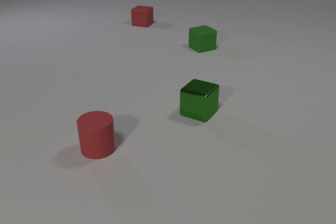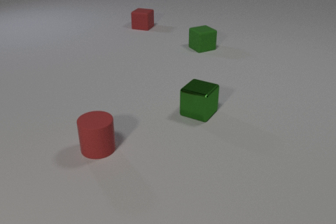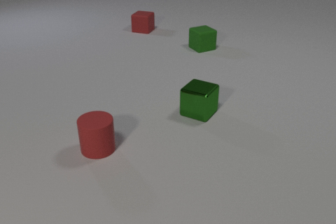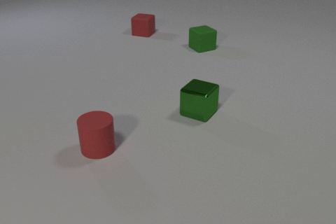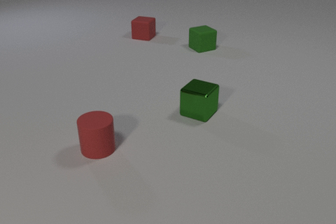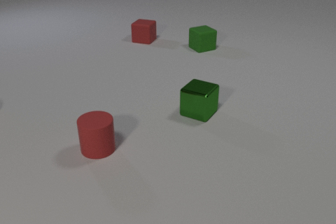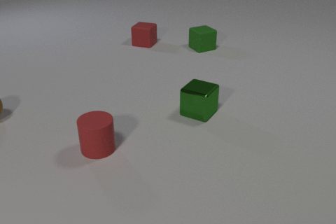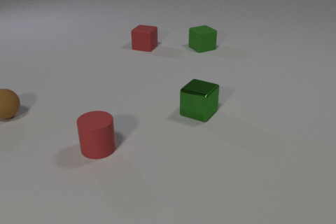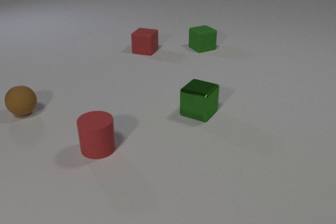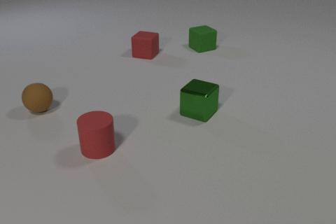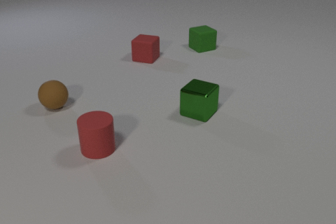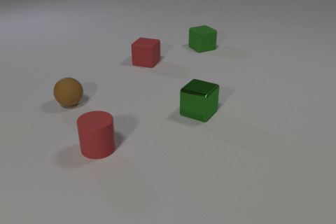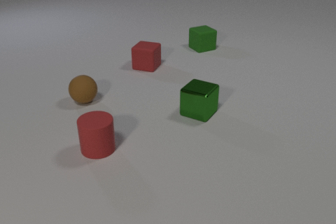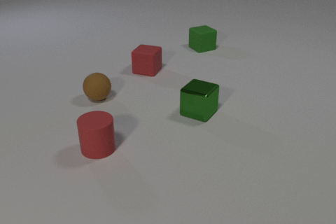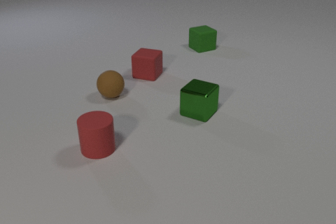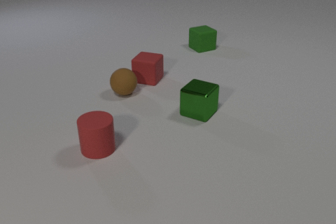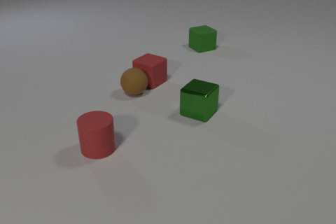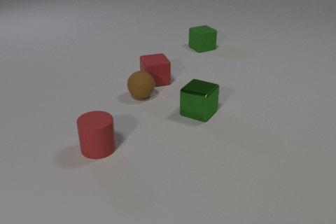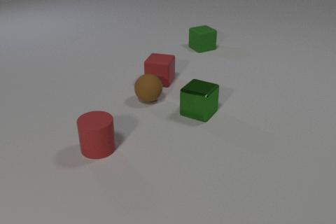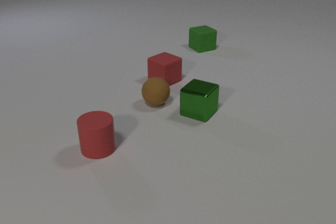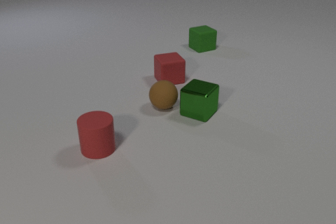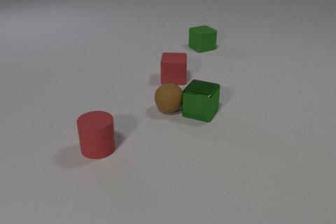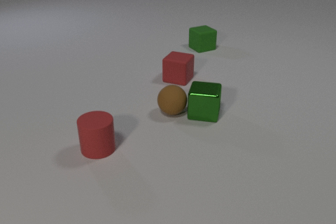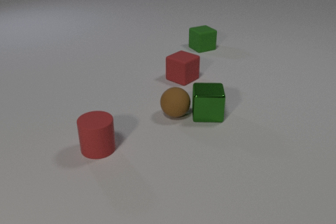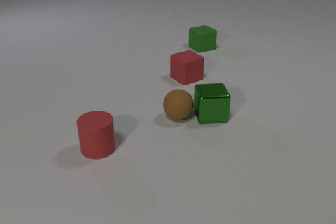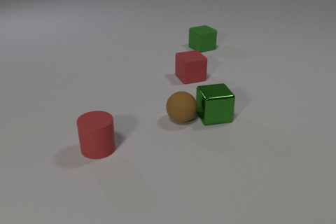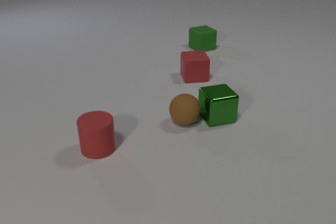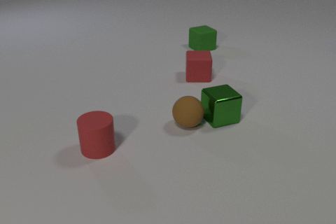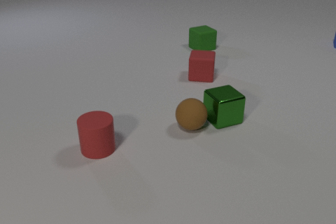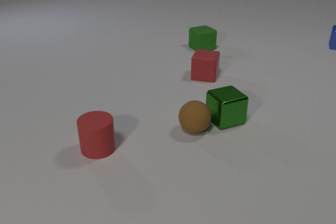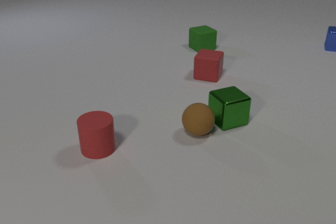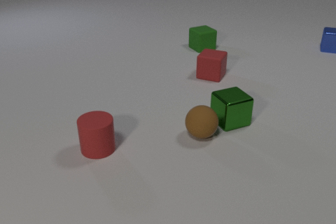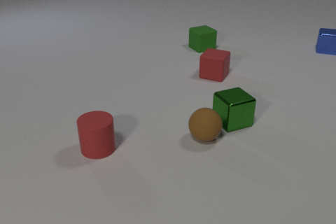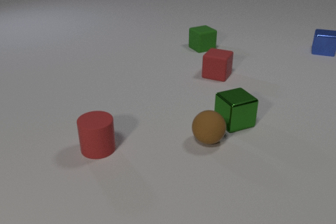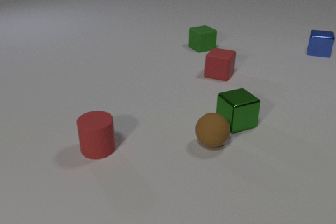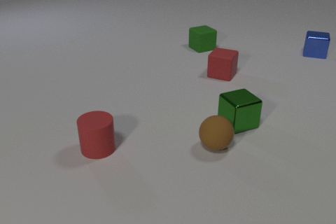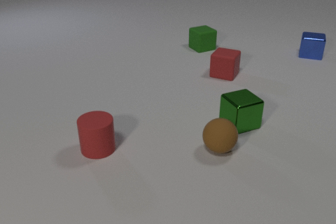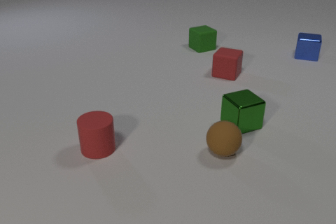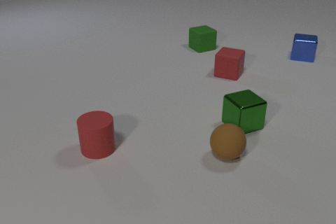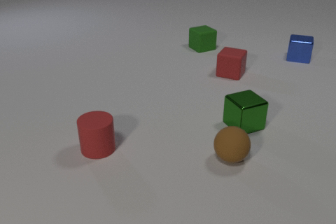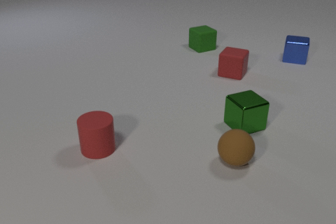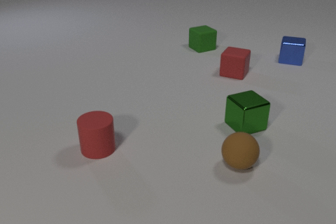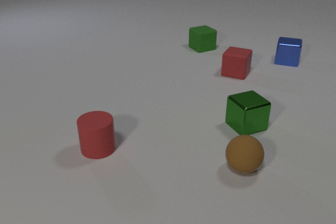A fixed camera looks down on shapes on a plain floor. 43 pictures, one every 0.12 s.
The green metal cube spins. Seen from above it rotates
counterclockwise.
The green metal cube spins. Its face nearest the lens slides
to the right.
0.00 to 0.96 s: The brown rubber sphere comes in at the left edge, rolls to the right. The red rubber cube slides toward the camera.
0.96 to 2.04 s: The brown rubber sphere rolls to the right. The red rubber cube slides toward the camera. The brown rubber sphere and the red rubber cube collide.
2.04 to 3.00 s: The brown rubber sphere rolls toward the camera and to the right. The red rubber cube slides to the right. The green metal cube slides to the right and toward the camera, spins so that its near face slides to the right, counterclockwise seen from above. The brown rubber sphere and the green metal cube collide.
3.00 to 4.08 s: The brown rubber sphere rolls toward the camera and to the right. The red rubber cube slides to the right. The green metal cube slides to the right and toward the camera. The blue metal cube comes in at the right edge, slides toward the camera and to the left.
4.08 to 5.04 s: The brown rubber sphere rolls toward the camera and to the right. The red rubber cube slides to the right. The green metal cube slides to the right. The blue metal cube slides toward the camera and to the left.
What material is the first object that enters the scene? rubber.
How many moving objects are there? 4.
What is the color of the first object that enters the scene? brown.
